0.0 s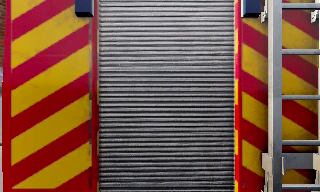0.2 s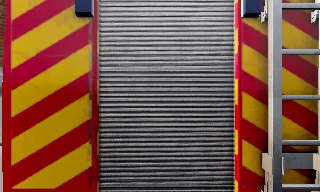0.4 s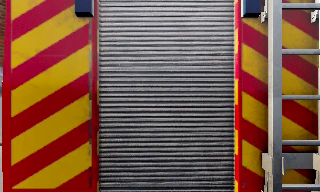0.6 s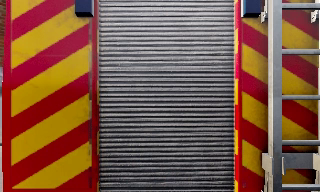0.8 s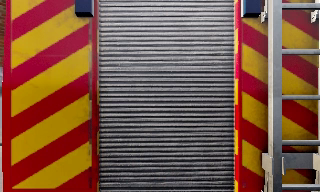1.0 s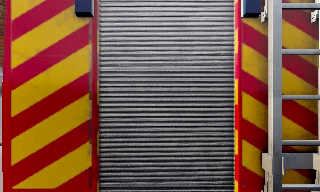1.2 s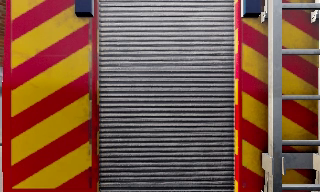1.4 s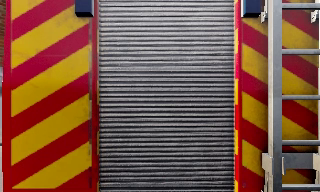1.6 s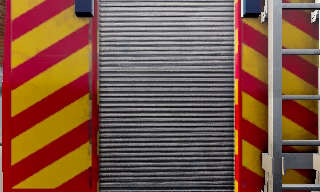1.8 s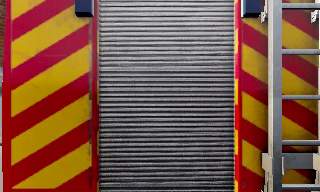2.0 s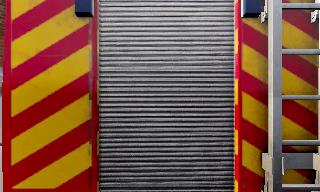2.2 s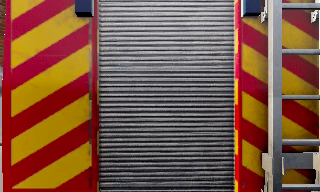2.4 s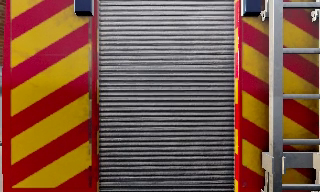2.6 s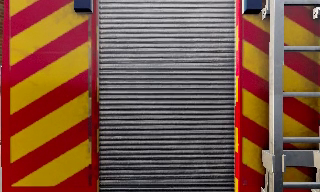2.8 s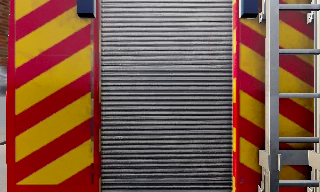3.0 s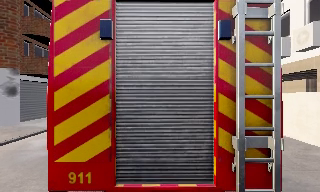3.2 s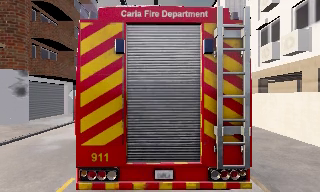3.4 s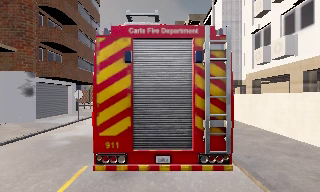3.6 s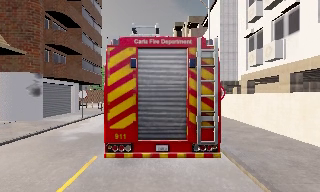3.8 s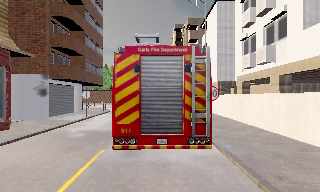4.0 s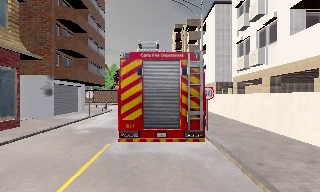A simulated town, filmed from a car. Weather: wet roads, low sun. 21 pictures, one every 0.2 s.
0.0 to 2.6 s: The camera keeps its place and its aim.
2.6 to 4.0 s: The camera travels backward, about 4 m, so what stands in front gets smaller. It gains speed.
The film runs backward here.
